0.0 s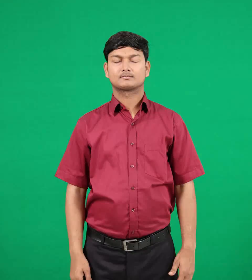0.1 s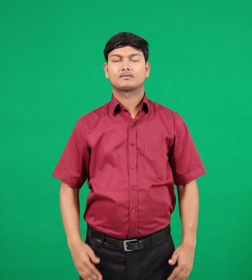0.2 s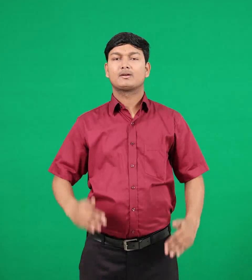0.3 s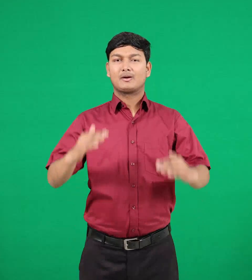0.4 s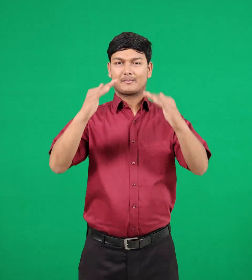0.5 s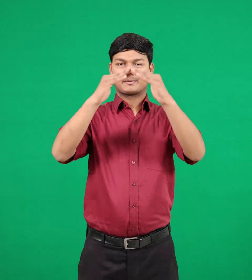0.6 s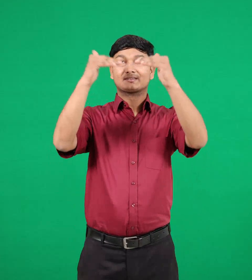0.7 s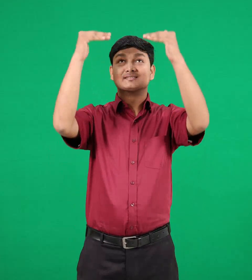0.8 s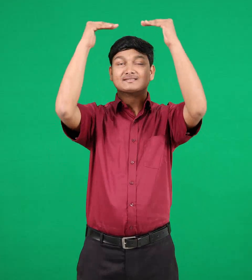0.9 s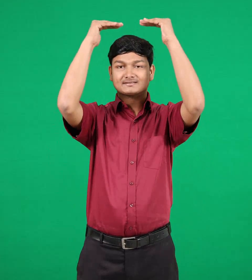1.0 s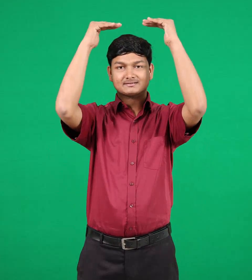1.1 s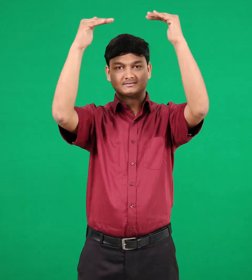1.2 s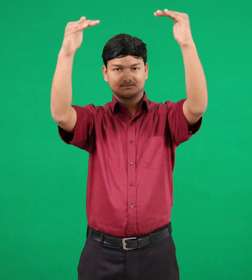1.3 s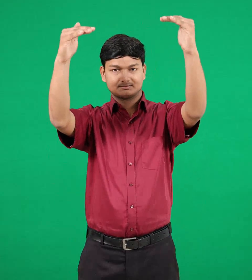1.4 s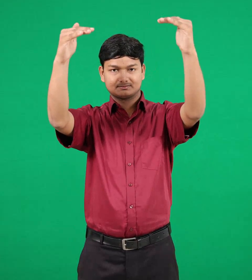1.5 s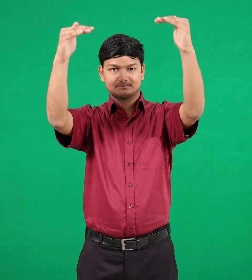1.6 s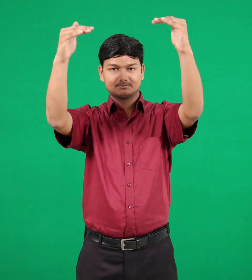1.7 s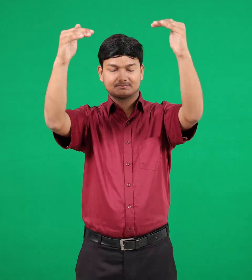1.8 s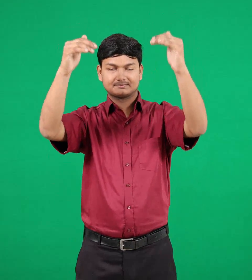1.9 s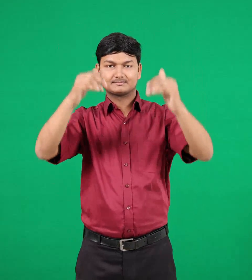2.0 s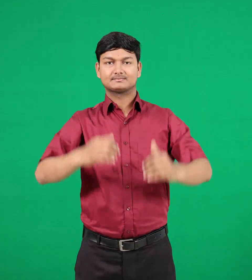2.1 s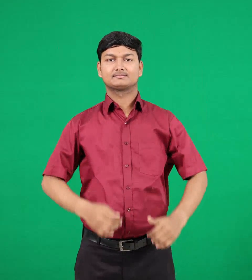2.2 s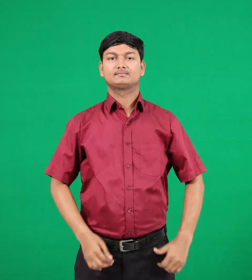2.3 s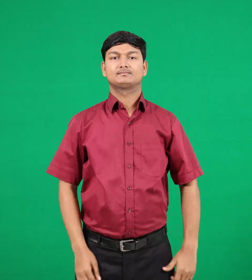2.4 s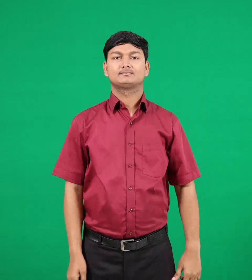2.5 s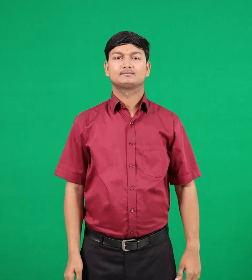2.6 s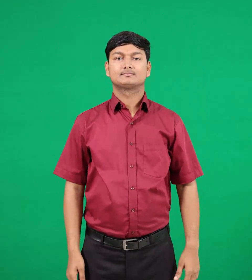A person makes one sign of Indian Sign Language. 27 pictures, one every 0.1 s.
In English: roof
